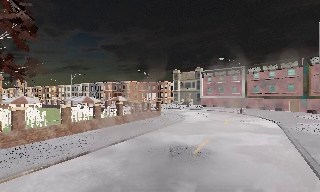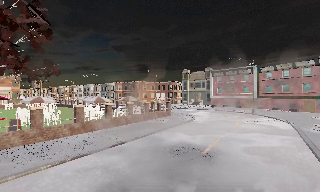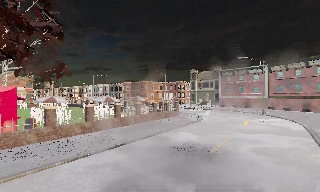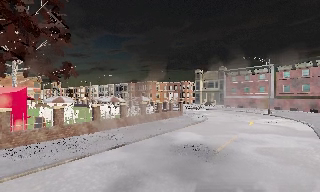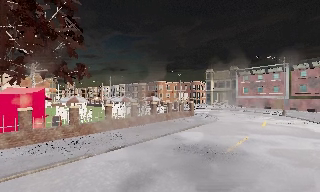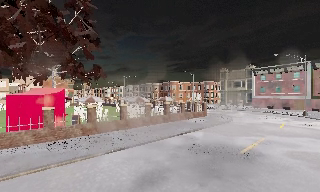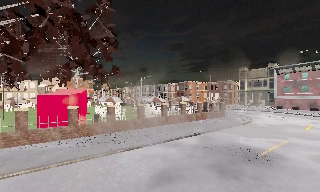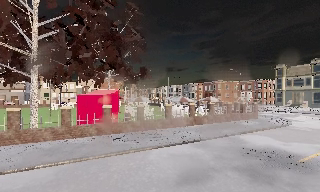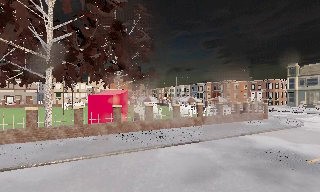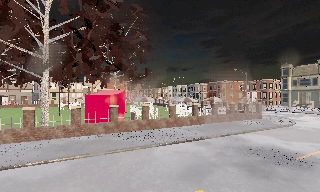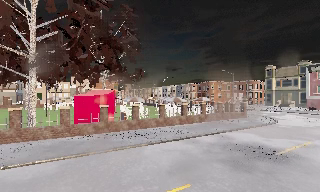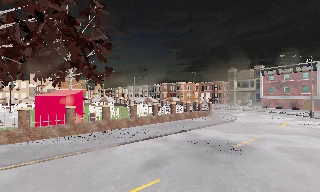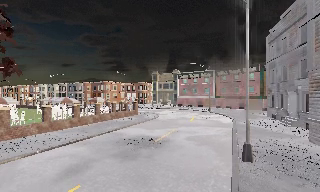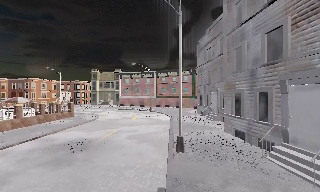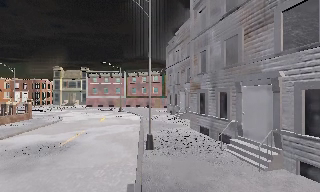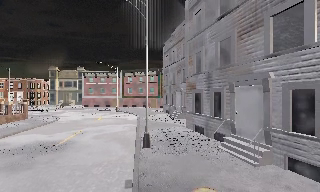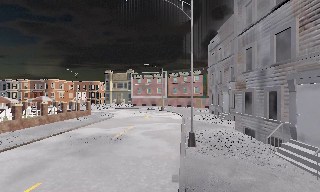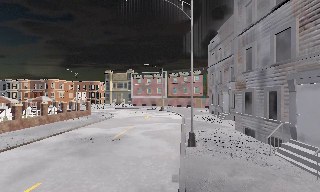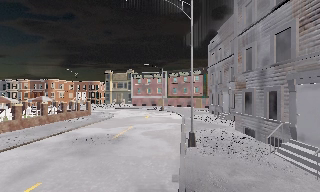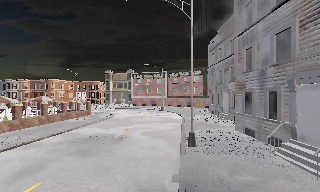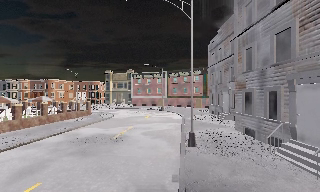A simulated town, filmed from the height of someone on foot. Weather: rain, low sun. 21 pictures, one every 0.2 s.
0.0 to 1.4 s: The camera swings to its left by about 30 degrees, and the scene slides to the right. It travels backward, about 1 m.
1.4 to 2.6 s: The camera swings to its right by about 60 degrees, and the scene slides to the left. It travels backward, about 1.5 m.
2.6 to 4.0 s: The camera travels backward, about 0.5 m, so what stands in front gets smaller. It loses speed.
The film runs backward here.
